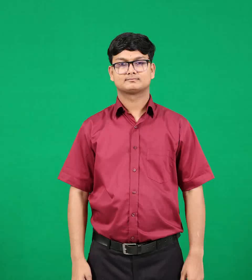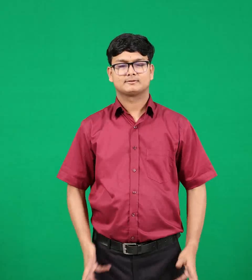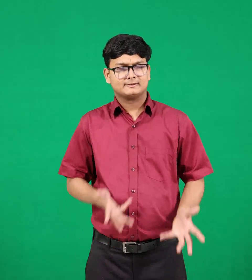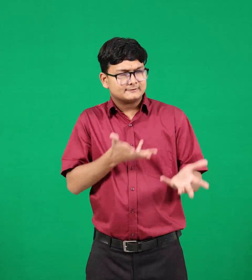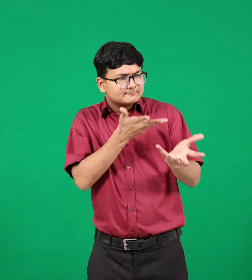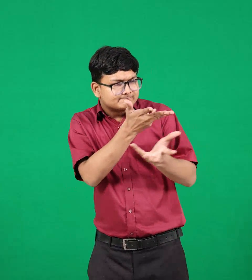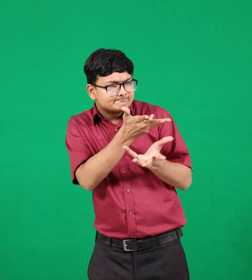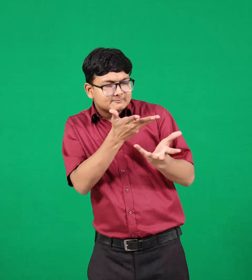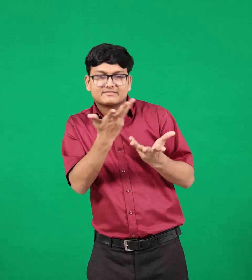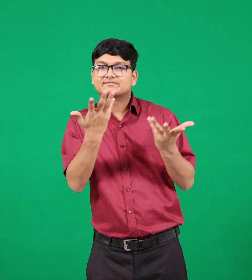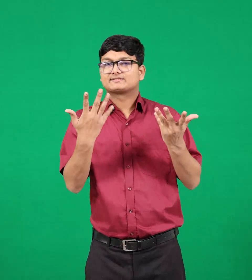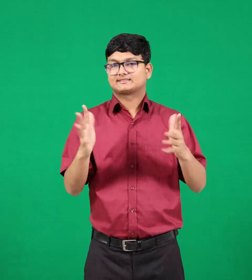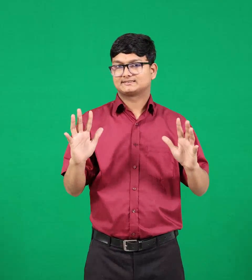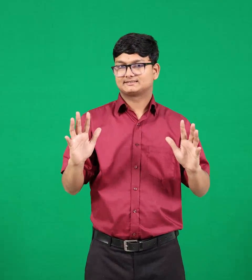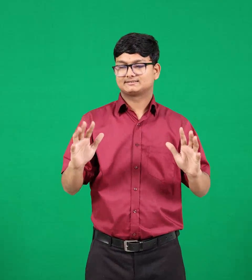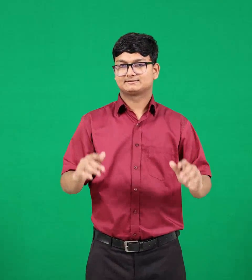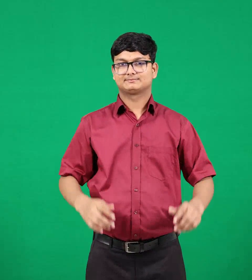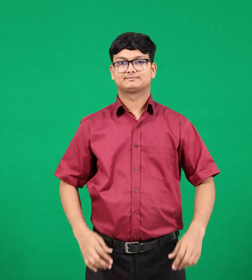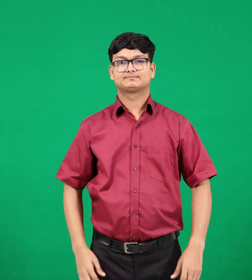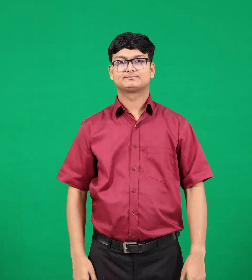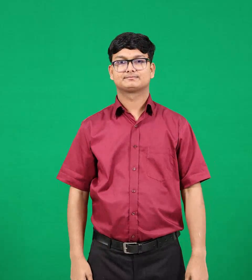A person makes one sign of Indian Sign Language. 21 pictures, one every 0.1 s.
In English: discussed
